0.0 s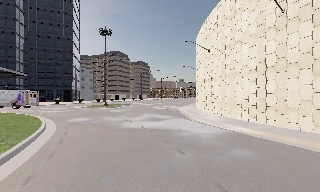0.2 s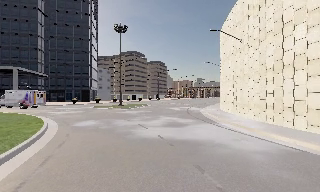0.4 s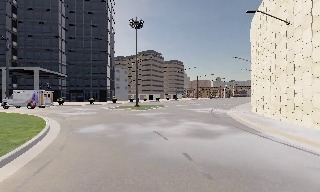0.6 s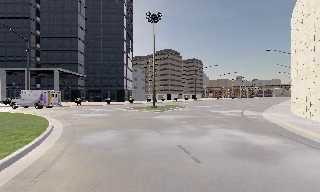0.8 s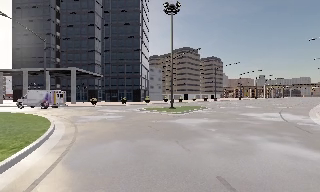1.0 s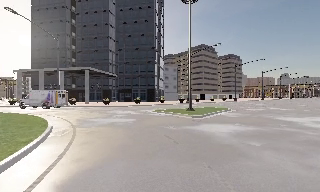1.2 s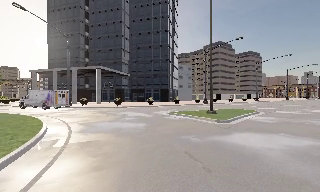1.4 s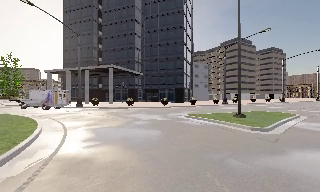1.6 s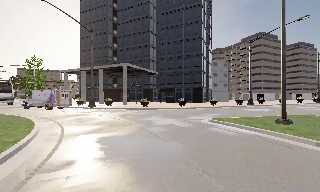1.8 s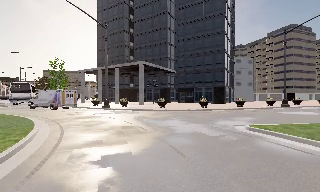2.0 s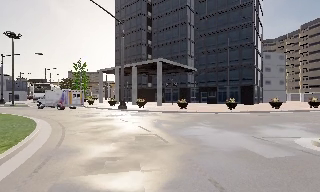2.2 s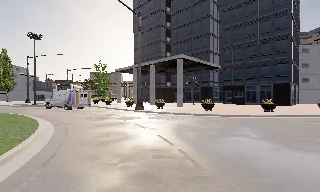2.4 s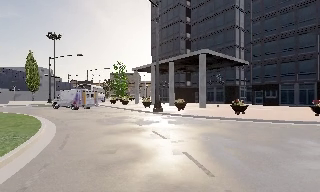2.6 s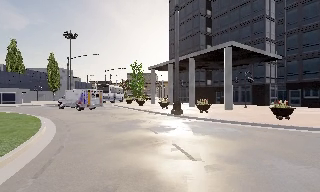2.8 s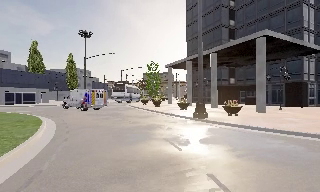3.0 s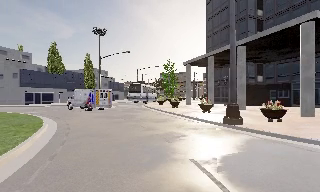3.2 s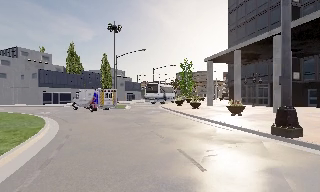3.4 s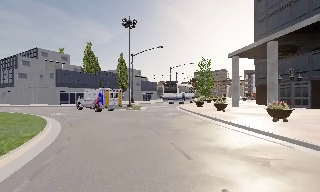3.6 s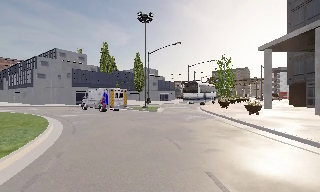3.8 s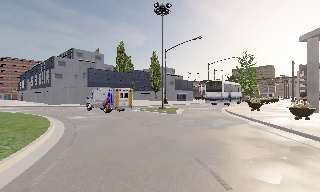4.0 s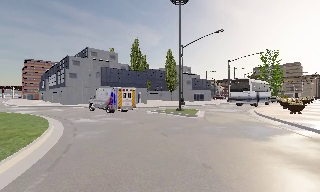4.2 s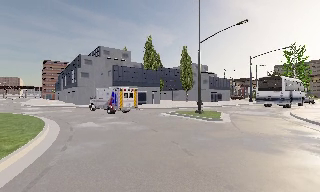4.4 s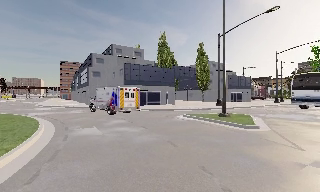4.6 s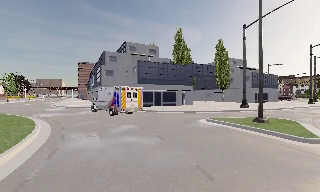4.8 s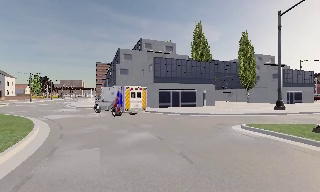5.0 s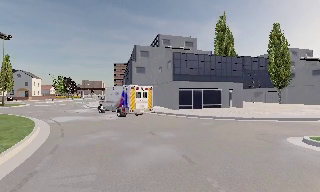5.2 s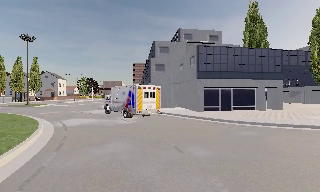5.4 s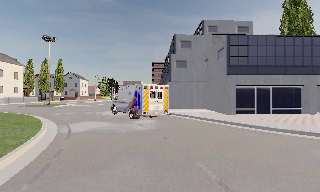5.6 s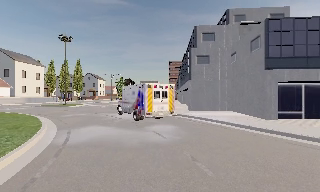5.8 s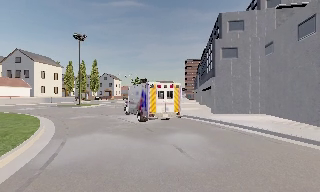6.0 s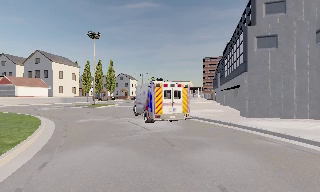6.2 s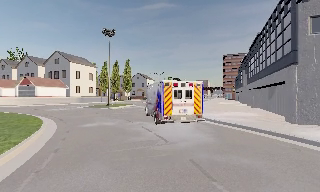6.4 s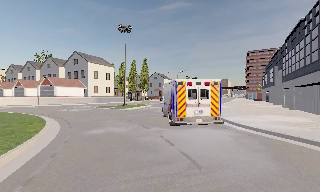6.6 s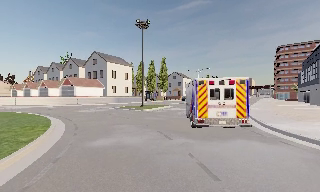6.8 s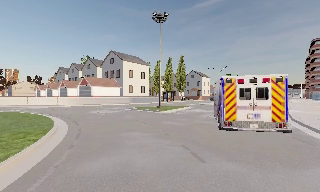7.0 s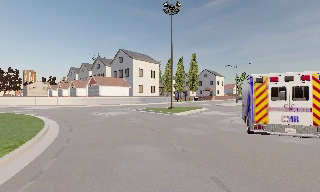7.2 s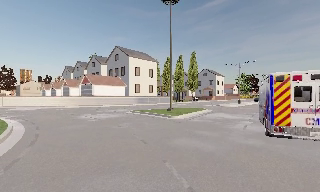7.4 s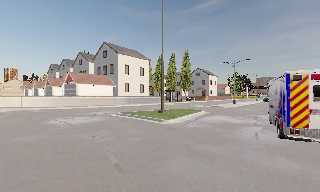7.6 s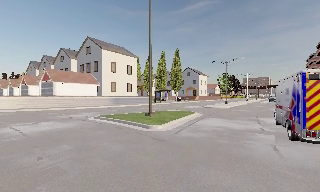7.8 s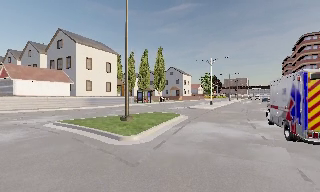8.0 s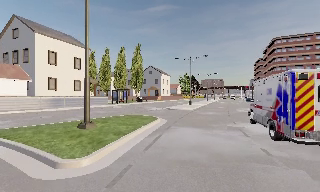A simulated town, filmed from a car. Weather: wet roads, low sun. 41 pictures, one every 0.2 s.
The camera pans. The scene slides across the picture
to the right.
The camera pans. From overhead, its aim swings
counterclockwise.
0.0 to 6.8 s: The camera swings to its left by about 200 degrees, and the scene slides to the right. It travels forward, about 70 m.
6.8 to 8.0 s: The scene slides to the left, as the camera pans about 15 degrees to its right. It travels forward, about 12 m, so what stands in front looms larger.
The film runs forward here.
